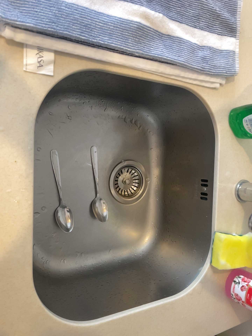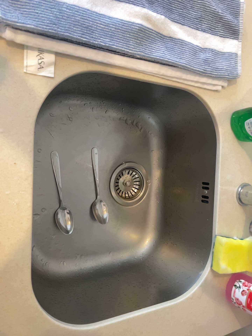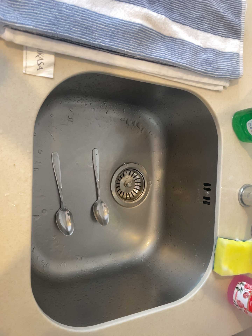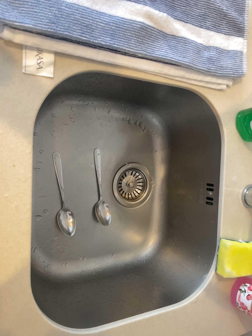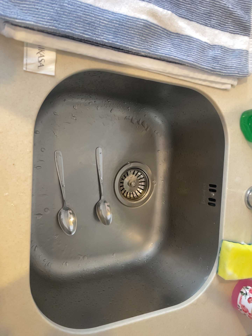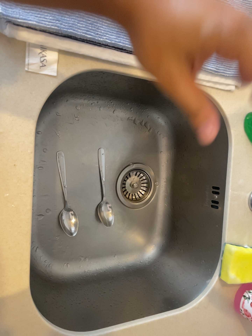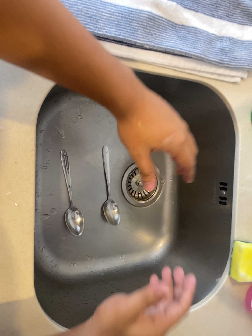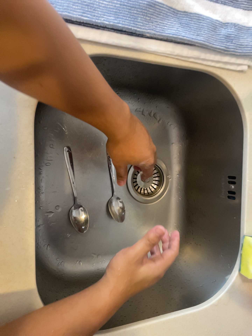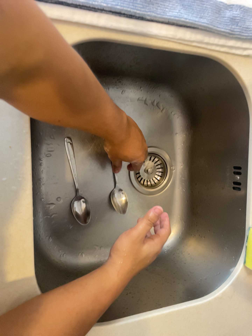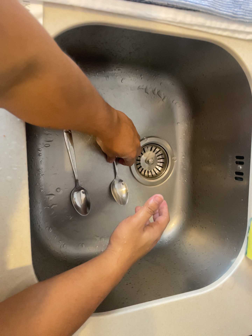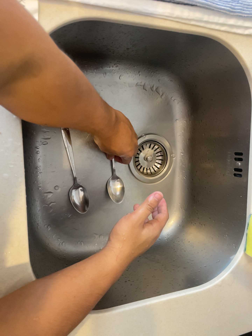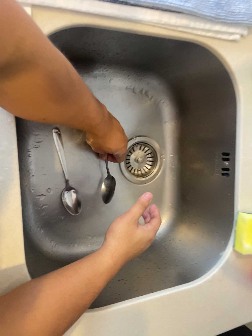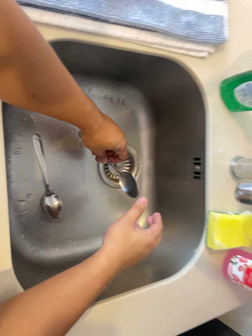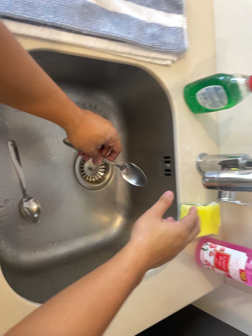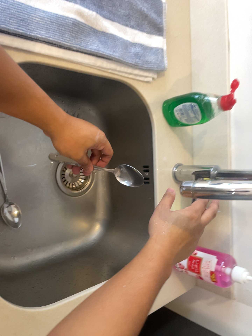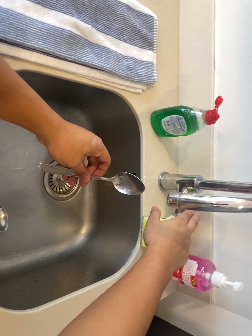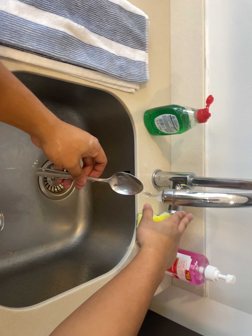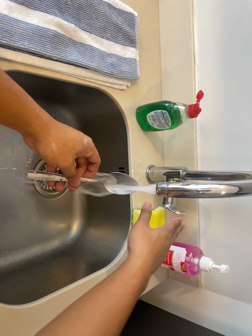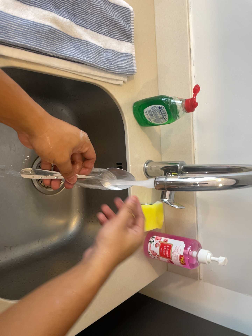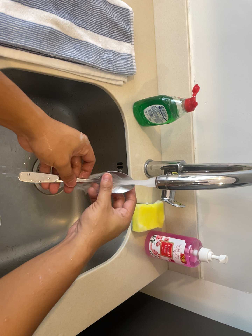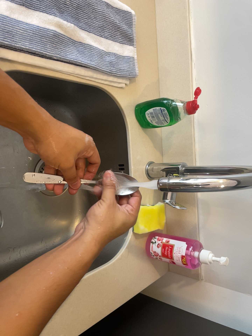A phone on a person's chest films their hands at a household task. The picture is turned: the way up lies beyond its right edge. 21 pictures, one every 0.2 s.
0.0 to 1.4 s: The camera shifts only a little, or ends up much as it began.
1.4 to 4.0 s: The scene slides to the left, as the camera pans about 25 degrees to its right. It travels backward, about 14 cm, so what stands in front gets smaller.
The film runs forward here.
